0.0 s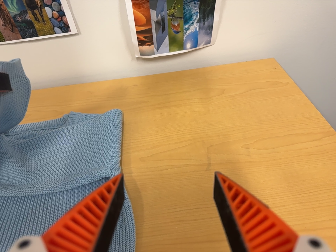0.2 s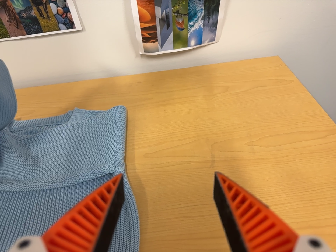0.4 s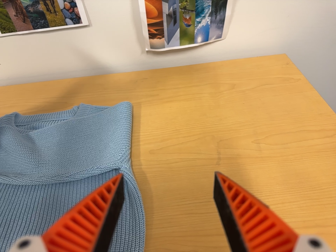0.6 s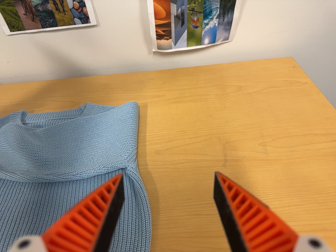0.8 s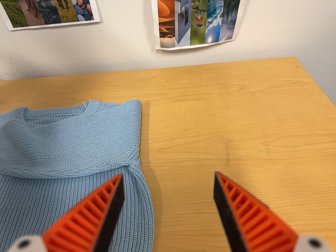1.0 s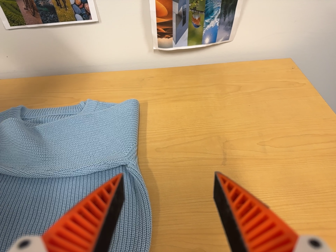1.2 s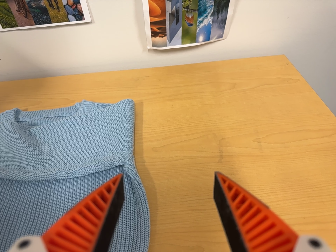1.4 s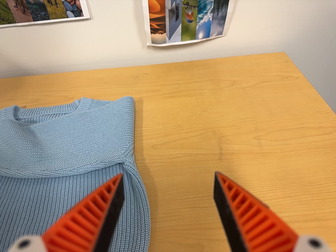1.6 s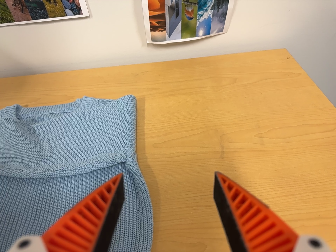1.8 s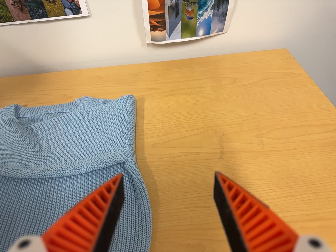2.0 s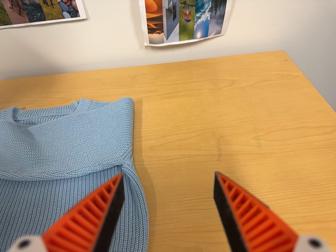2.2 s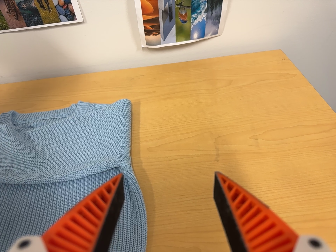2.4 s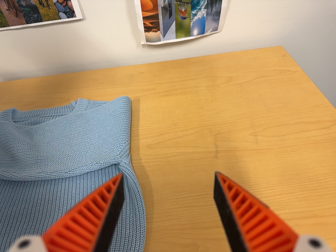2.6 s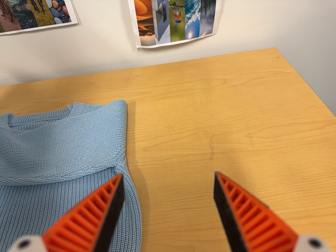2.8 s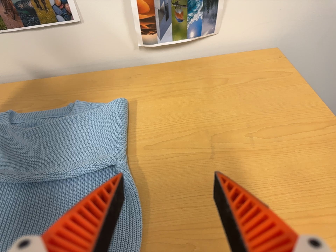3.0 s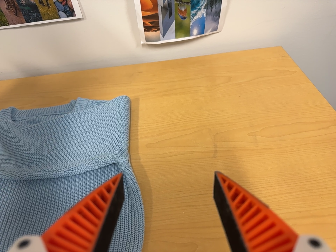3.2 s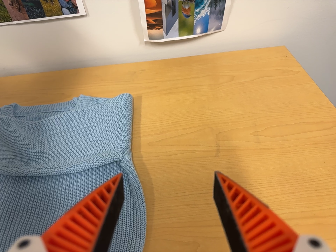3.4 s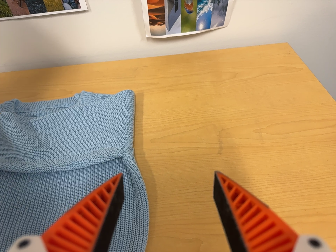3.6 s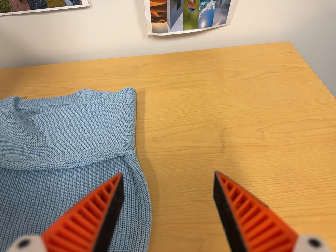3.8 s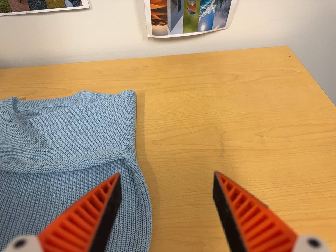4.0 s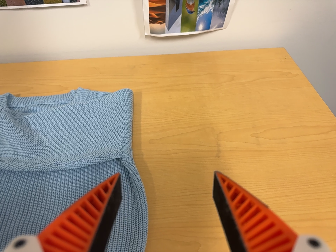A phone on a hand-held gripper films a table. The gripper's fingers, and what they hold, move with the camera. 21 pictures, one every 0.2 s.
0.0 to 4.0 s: The camera travels to its left, about 4 cm.
The film runs backward here.
